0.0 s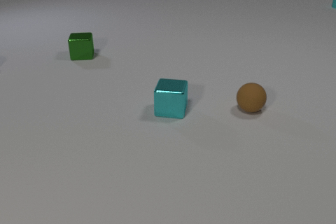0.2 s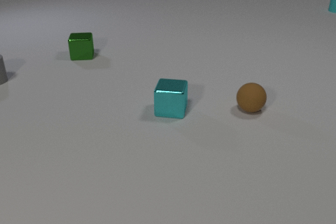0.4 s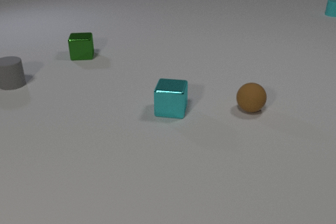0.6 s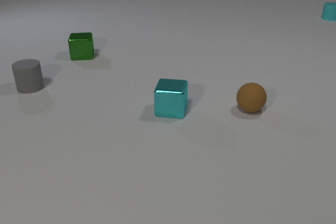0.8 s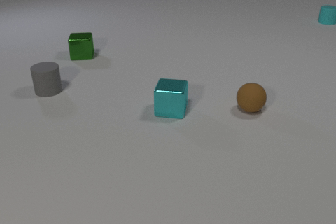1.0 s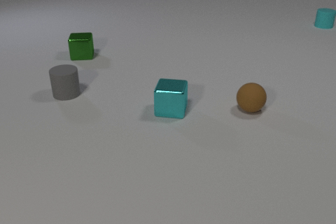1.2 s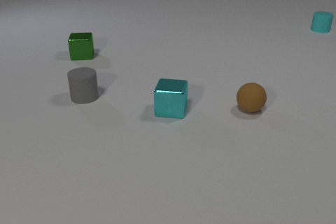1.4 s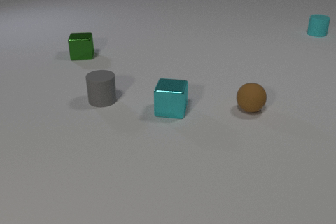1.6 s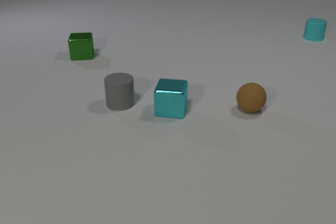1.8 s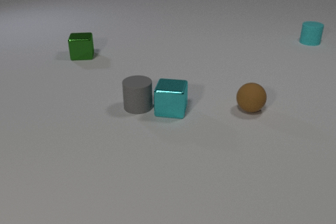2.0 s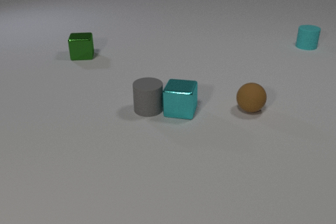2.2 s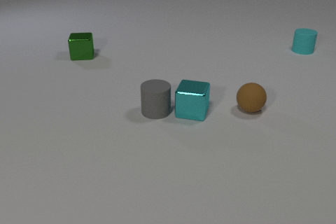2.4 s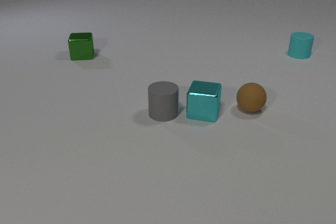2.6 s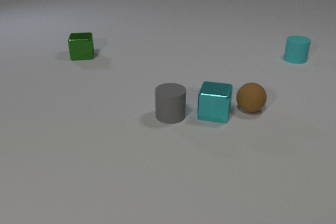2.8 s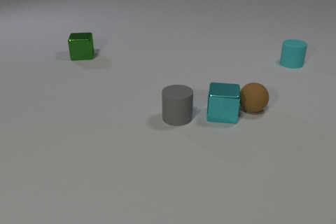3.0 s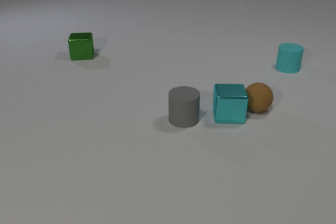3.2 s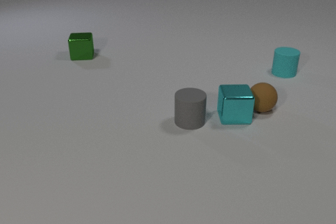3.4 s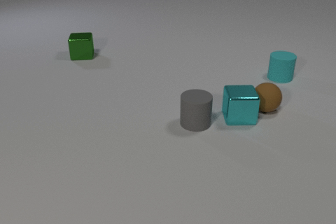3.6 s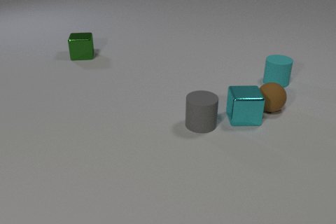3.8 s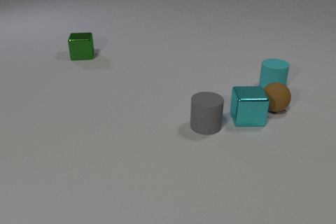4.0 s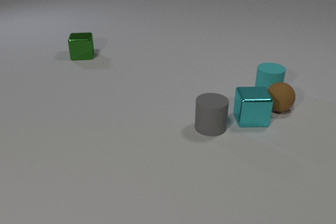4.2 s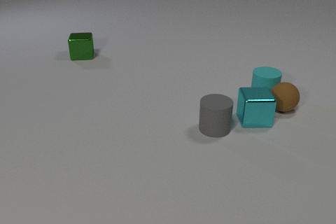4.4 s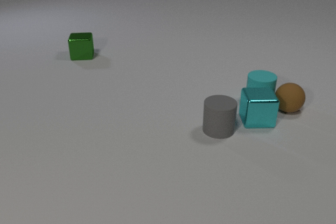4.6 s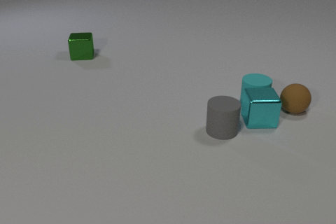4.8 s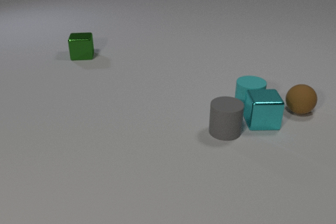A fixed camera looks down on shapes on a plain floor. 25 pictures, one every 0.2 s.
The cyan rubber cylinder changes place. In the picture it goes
toward the camera.
The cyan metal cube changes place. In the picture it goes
to the right.
0.0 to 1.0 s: The gray rubber cylinder comes in at the left edge, slides to the right and toward the camera. The cyan rubber cylinder slides toward the camera.
1.0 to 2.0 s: The gray rubber cylinder slides to the right and toward the camera. The cyan metal cube slides to the right. The cyan rubber cylinder slides toward the camera. The gray rubber cylinder and the cyan metal cube collide.
2.0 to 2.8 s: The gray rubber cylinder slides to the right and toward the camera. The cyan metal cube slides to the right. The cyan rubber cylinder slides toward the camera. The cyan metal cube and the brown rubber sphere collide.
2.8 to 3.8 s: The gray rubber cylinder slides to the right and toward the camera. The cyan metal cube slides to the right. The cyan rubber cylinder slides toward the camera. The brown rubber sphere rolls to the right.
3.8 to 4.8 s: The gray rubber cylinder slides to the right and toward the camera. The cyan metal cube slides to the right. The cyan rubber cylinder slides toward the camera and to the left. The brown rubber sphere rolls to the right. The cyan rubber cylinder and the brown rubber sphere collide. The cyan metal cube and the cyan rubber cylinder collide.
How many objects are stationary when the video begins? 3.
What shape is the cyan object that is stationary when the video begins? cube.
What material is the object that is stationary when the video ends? metal.
